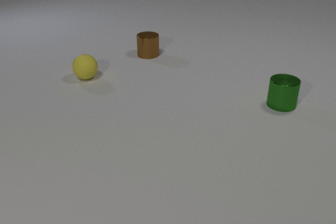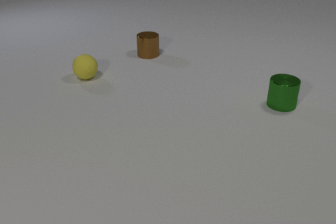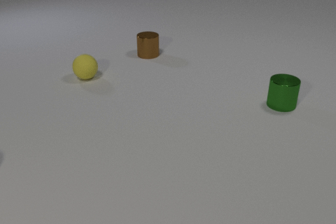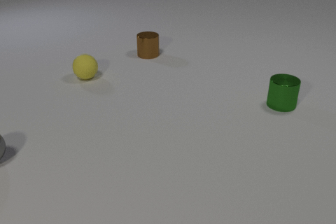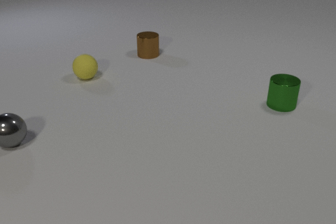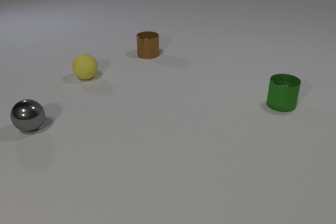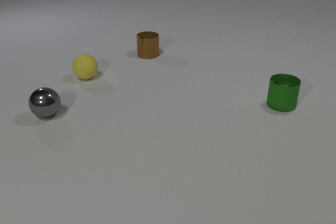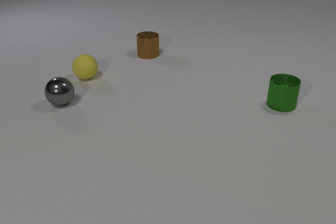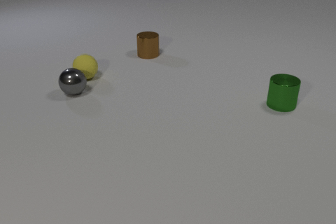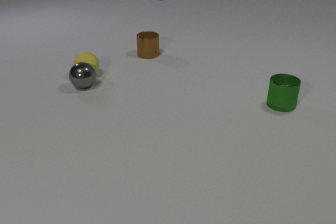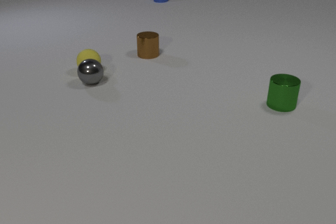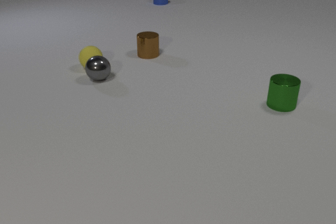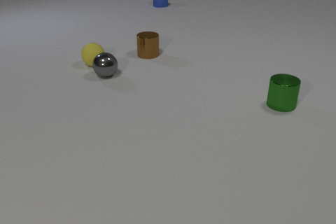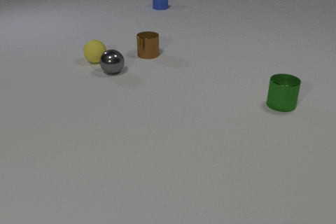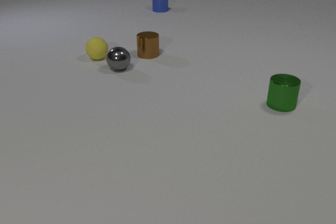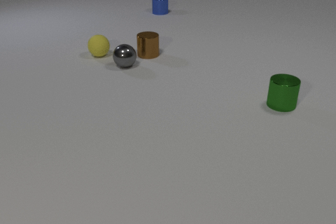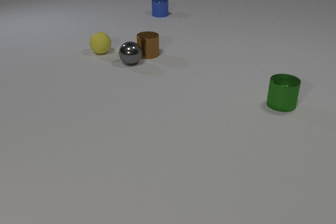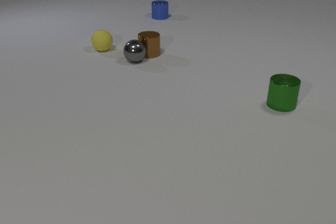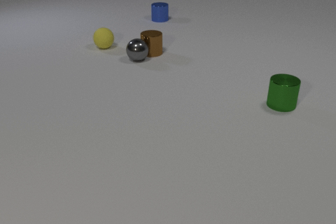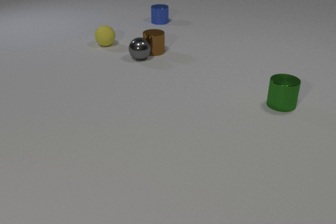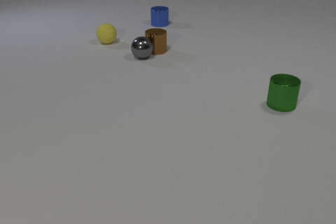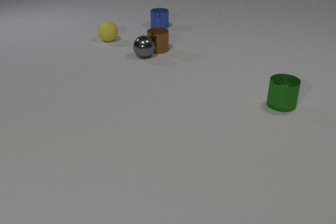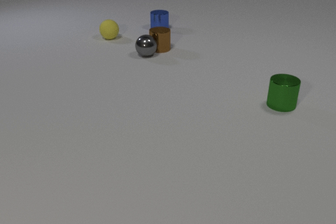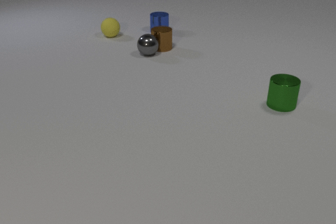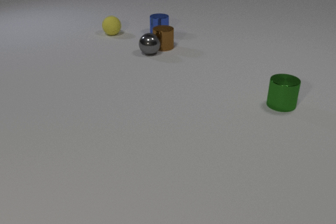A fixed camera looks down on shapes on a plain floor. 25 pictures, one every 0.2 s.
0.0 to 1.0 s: The gray metal sphere comes in at the left edge, rolls away from the camera and to the right.
1.0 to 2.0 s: The gray metal sphere rolls away from the camera and to the right. The yellow rubber sphere rolls away from the camera. The blue metal cylinder comes in at the top edge, slides toward the camera. The gray metal sphere and the yellow rubber sphere collide.
2.0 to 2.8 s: The gray metal sphere rolls away from the camera and to the right. The yellow rubber sphere rolls away from the camera. The blue metal cylinder slides toward the camera.
2.8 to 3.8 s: The gray metal sphere rolls away from the camera and to the right. The yellow rubber sphere rolls away from the camera. The brown metal cylinder slides away from the camera and to the right. The blue metal cylinder slides toward the camera. The gray metal sphere and the brown metal cylinder collide.
3.8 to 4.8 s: The gray metal sphere rolls away from the camera and to the right. The yellow rubber sphere rolls away from the camera. The brown metal cylinder slides away from the camera and to the right. The blue metal cylinder slides toward the camera.
How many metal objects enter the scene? 2.
What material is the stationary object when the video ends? metal.
What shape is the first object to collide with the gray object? sphere.
